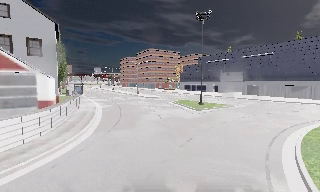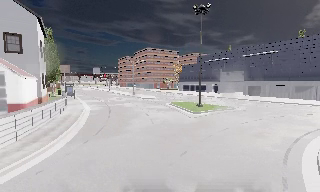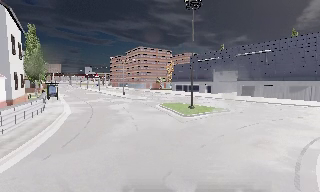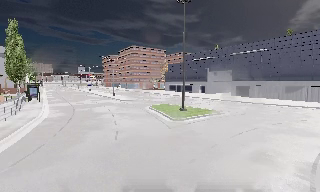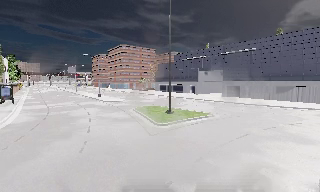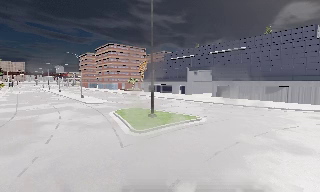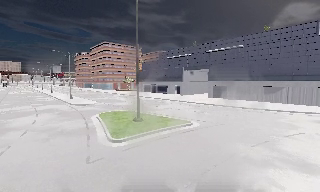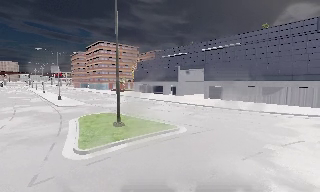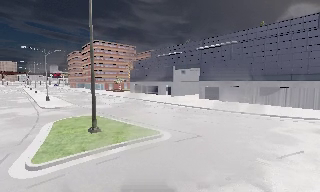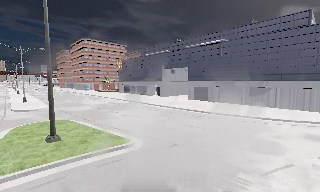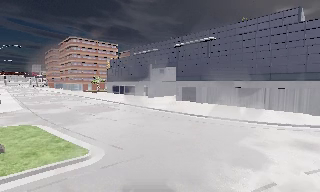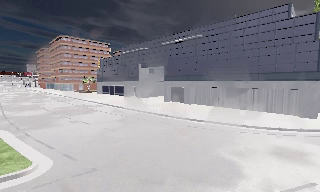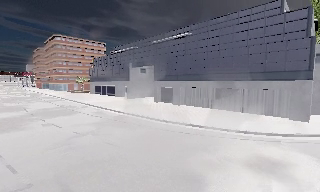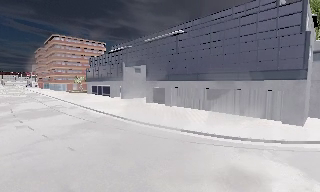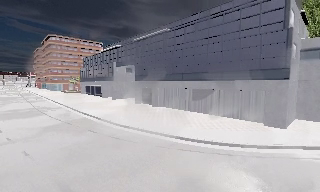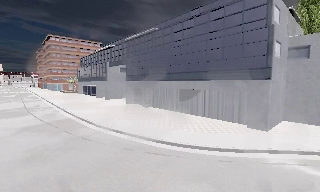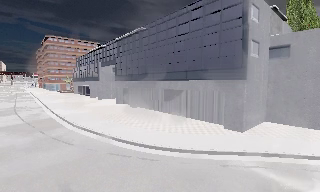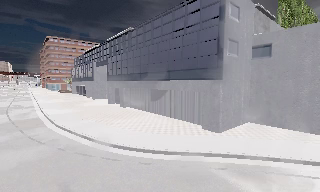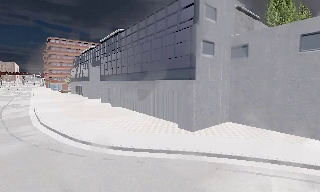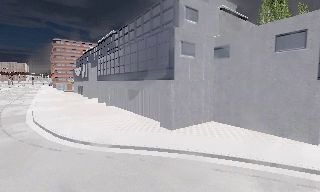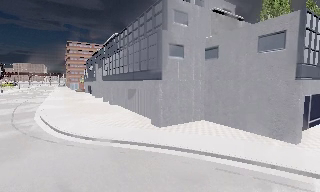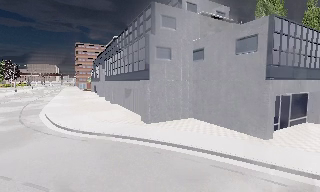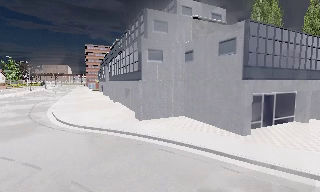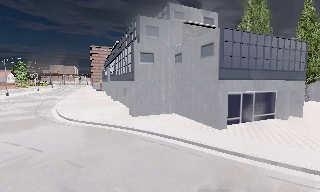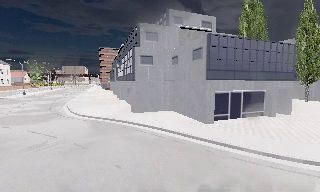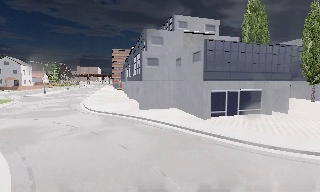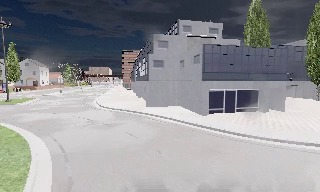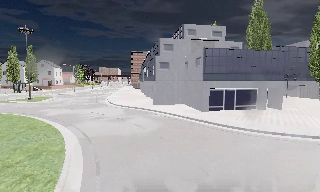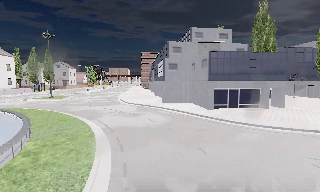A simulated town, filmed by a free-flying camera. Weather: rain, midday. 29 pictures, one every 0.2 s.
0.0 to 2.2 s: The camera pans to its right, which is clockwise from overhead, by about 15 degrees. It travels forward and to its right, about 19 m, so what stands in front looms larger.
2.2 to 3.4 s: The camera travels to its right, about 11 m, so close, fixed things drift to the left.
3.4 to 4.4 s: The camera pans to its left, which is counterclockwise from overhead, by about 15 degrees. It travels to its right and backward, about 8 m, so close, fixed things drift to the left.
4.4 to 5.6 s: The camera pans to its left, which is counterclockwise from overhead, by about 20 degrees. It travels backward, about 10 m, so what stands in front gets smaller.
The film runs backward here.
